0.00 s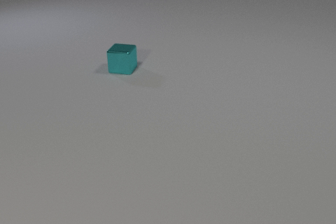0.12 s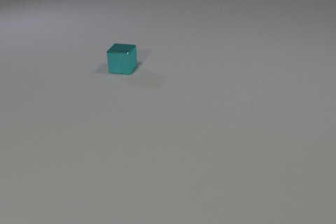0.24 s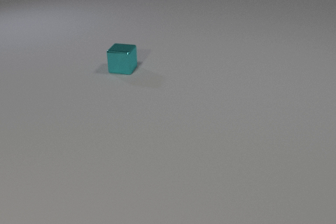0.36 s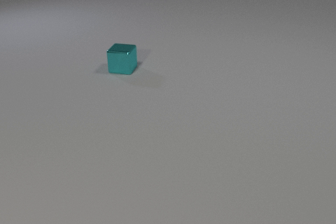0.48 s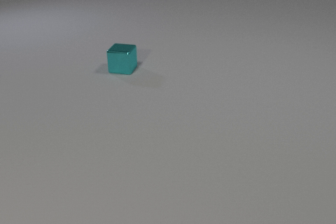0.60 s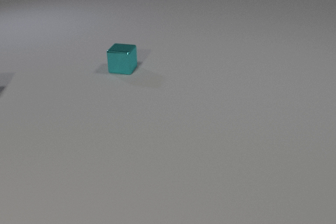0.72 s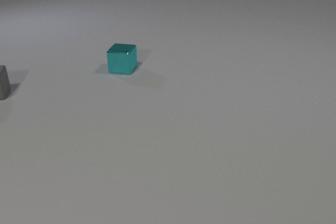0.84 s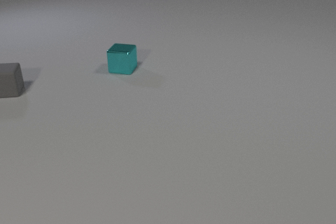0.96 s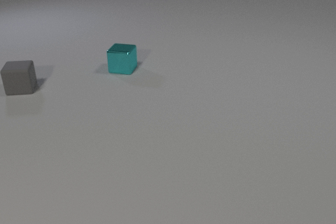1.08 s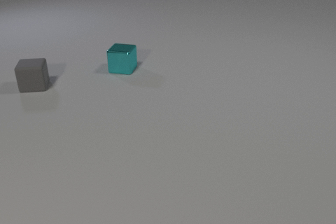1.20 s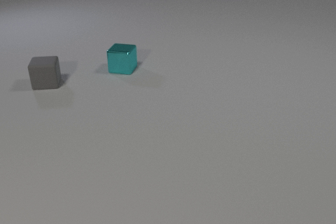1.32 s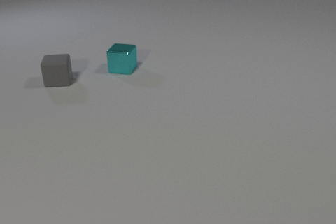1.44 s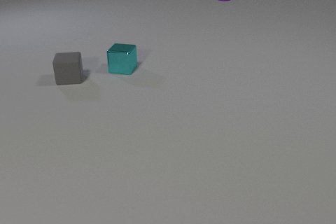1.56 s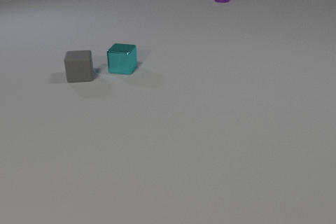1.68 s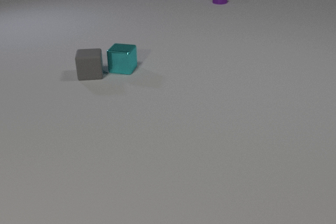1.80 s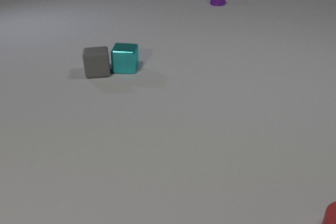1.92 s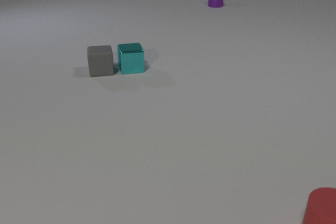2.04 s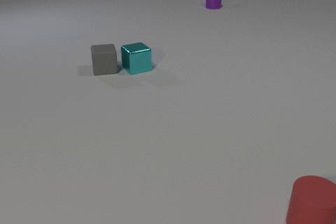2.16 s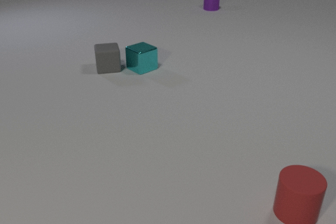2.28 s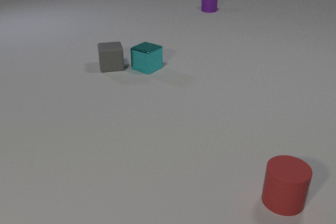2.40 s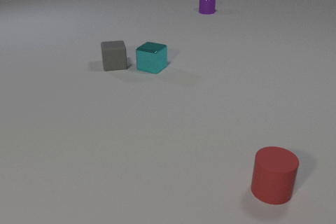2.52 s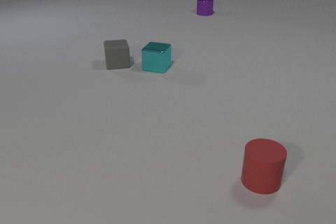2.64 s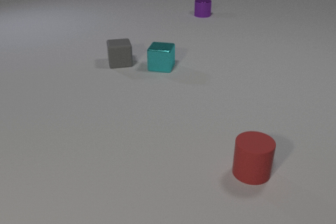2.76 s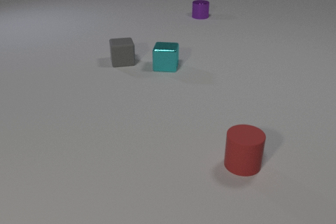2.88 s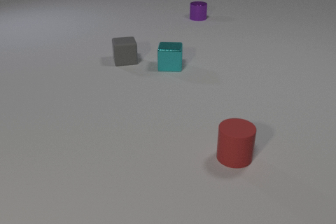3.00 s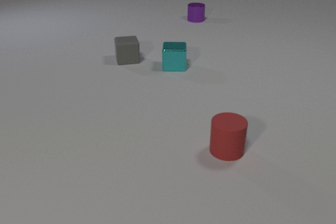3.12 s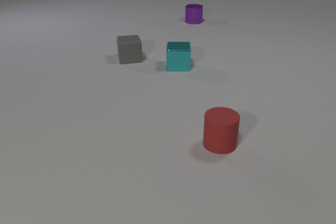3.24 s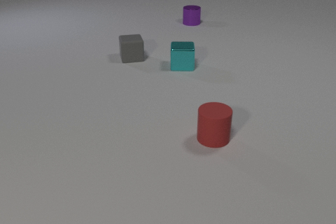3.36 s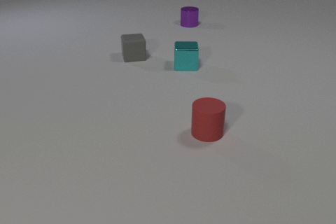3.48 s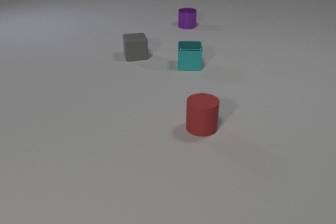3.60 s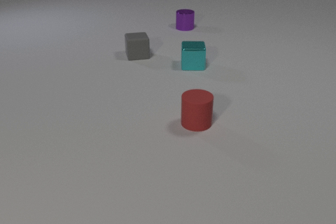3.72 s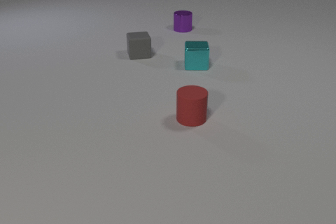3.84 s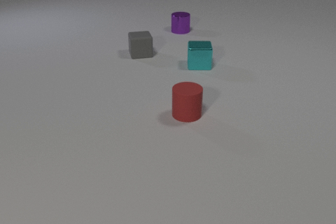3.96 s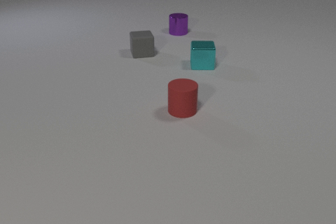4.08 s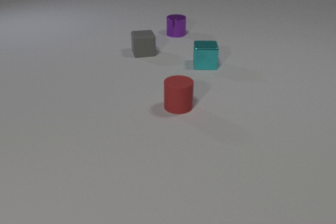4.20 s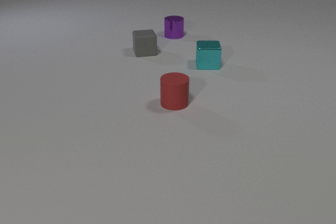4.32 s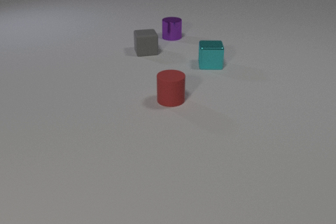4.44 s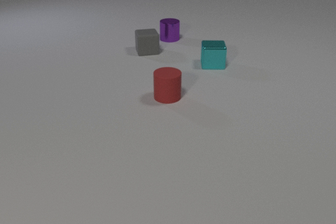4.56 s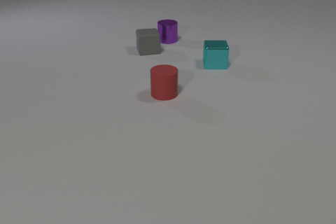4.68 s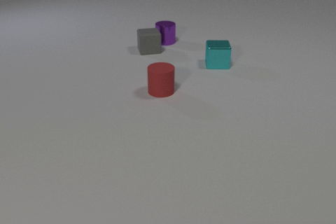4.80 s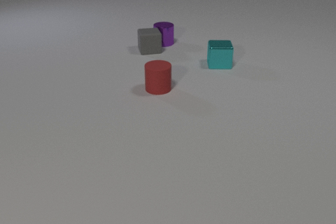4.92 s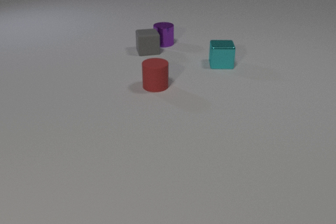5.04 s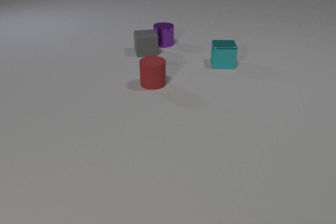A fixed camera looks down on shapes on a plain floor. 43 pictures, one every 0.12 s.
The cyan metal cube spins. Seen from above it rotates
counterclockwise.
The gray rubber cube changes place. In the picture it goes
to the right.
0.00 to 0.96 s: The gray rubber cube comes in at the left edge, slides to the right.
0.96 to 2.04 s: The gray rubber cube slides to the right. The cyan metal cube slides to the right, spins so that its near face slides to the right, counterclockwise seen from above. The purple metal cylinder comes in at the top edge, slides toward the camera. The red rubber cylinder comes in at the bottom edge, slides to the left and away from the camera. The gray rubber cube and the cyan metal cube collide.
2.04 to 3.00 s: The gray rubber cube slides to the right and away from the camera. The cyan metal cube slides to the right, spins counterclockwise seen from above by about 60 degrees, its near face sliding to the right. The purple metal cylinder slides toward the camera. The red rubber cylinder slides away from the camera and to the left.
3.00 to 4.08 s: The gray rubber cube slides away from the camera and to the right. The cyan metal cube slides to the right. The purple metal cylinder slides toward the camera and to the left. The red rubber cylinder slides away from the camera and to the left.
4.08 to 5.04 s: The gray rubber cube moves, and ends about where it began. The cyan metal cube slides to the right. The purple metal cylinder slides toward the camera and to the left. The red rubber cylinder slides away from the camera and to the left. The gray rubber cube and the purple metal cylinder collide.
What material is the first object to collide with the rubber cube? metal.
What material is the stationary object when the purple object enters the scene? metal.
How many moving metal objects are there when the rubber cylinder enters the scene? 2.
